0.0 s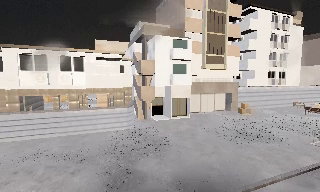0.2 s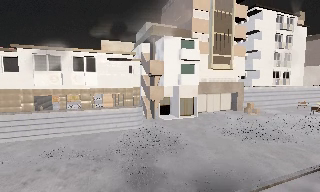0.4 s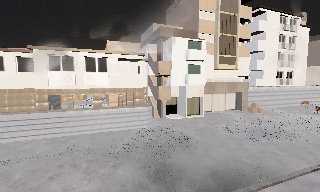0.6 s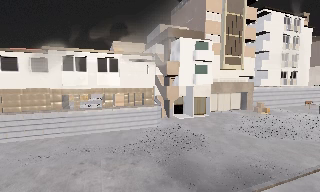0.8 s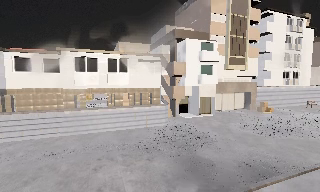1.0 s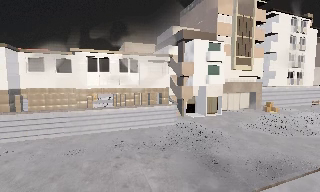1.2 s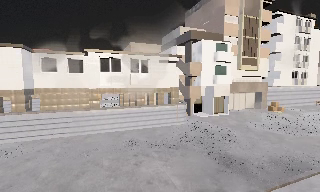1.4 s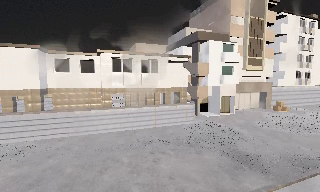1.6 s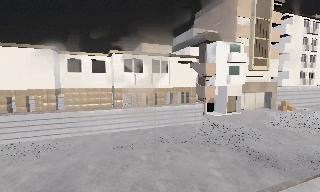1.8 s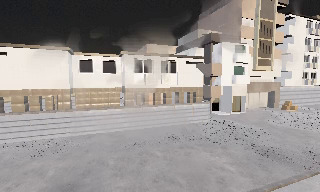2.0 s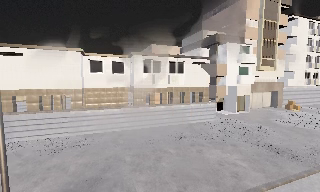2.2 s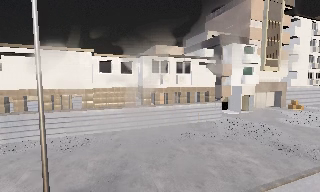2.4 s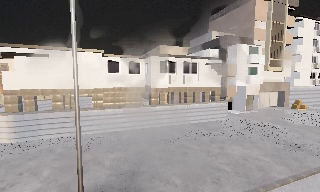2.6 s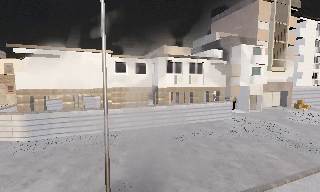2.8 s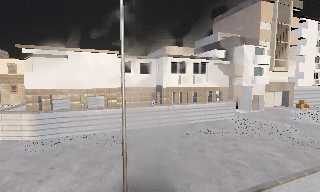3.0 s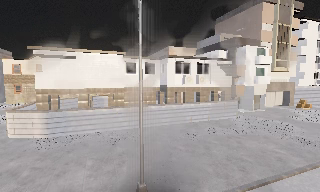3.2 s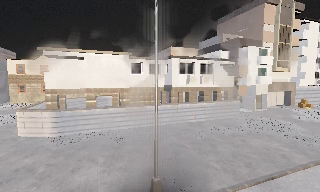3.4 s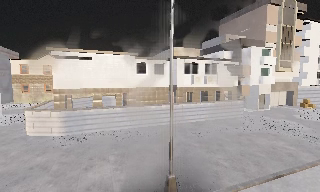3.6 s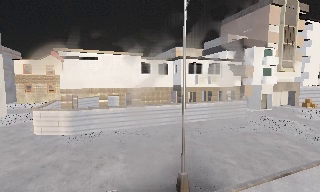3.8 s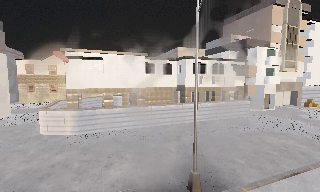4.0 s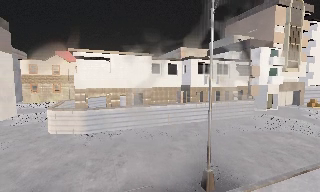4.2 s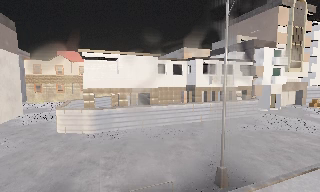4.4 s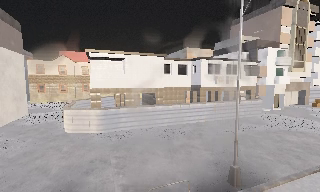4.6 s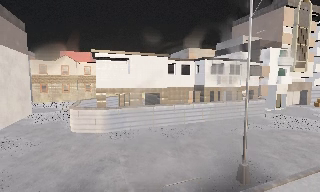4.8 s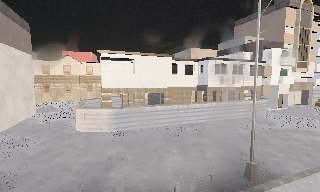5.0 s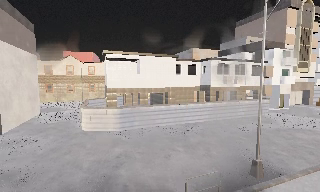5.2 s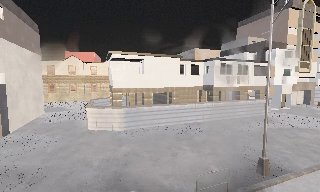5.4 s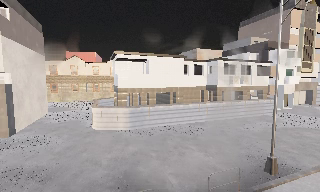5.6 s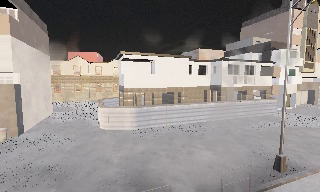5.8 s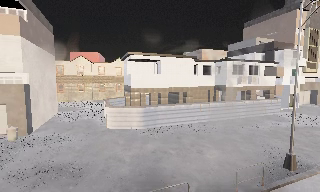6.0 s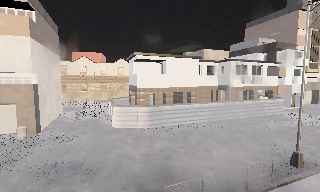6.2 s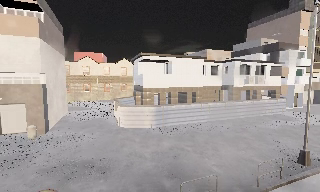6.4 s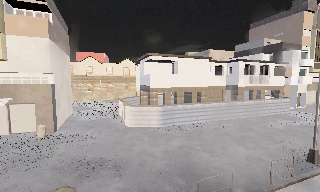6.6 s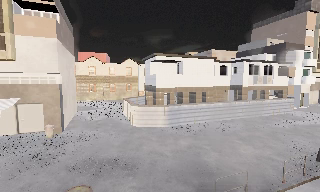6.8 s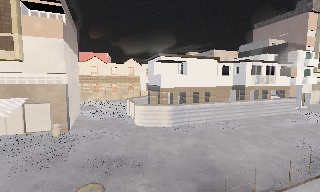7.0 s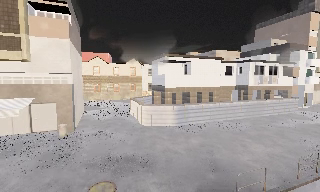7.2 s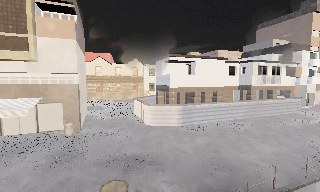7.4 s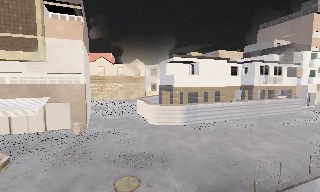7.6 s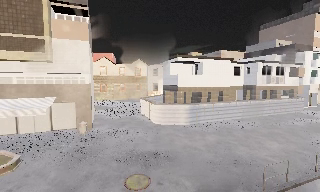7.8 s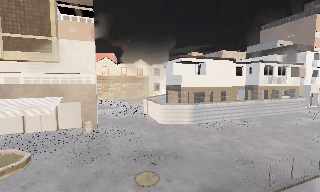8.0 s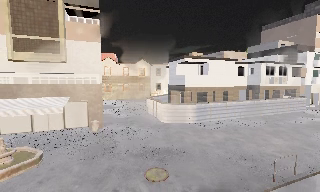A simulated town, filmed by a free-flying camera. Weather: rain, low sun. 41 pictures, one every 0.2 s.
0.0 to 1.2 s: The camera travels to its left, about 5 m, so close, fixed things drift to the right.
1.2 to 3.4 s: The camera travels to its left and backward, about 8 m, so close, fixed things drift to the right. It loses speed.
3.4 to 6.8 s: The camera travels to its left, about 8 m, so close, fixed things drift to the right.
6.8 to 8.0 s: The camera travels to its left and backward, about 2.5 m, so close, fixed things drift to the right.
The film runs forward here.
